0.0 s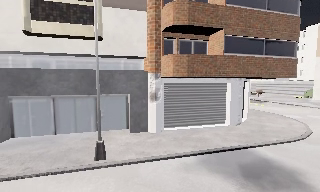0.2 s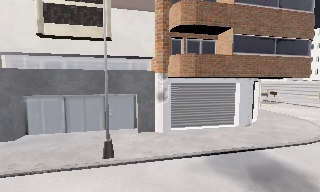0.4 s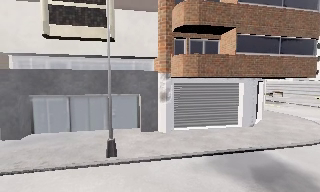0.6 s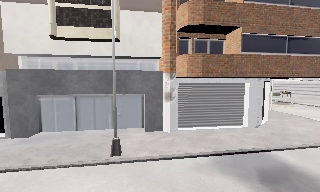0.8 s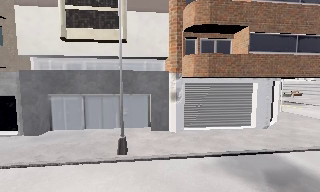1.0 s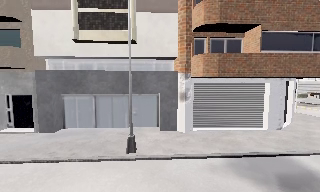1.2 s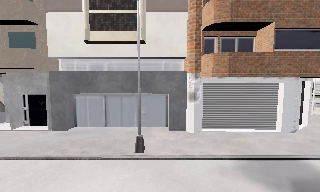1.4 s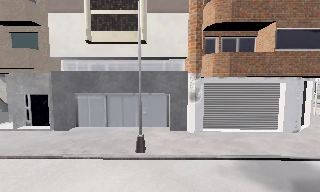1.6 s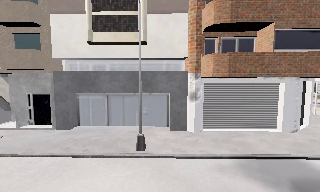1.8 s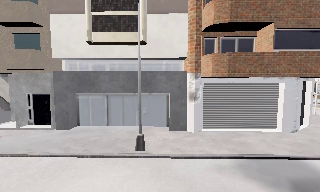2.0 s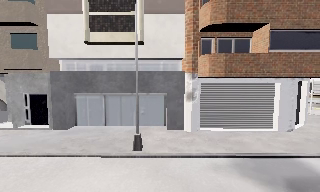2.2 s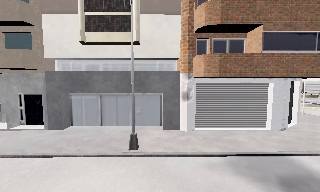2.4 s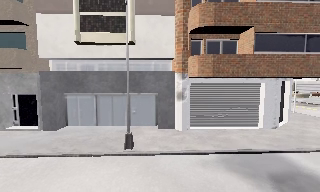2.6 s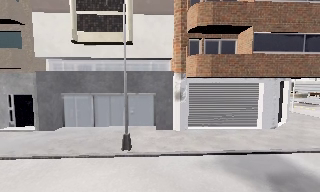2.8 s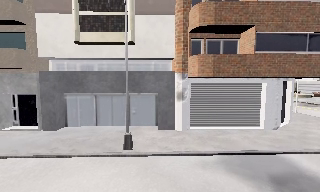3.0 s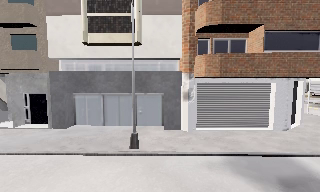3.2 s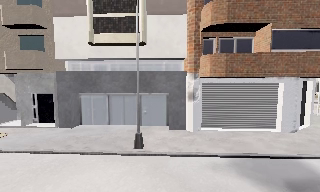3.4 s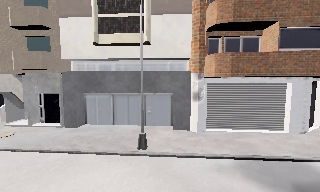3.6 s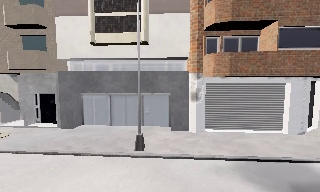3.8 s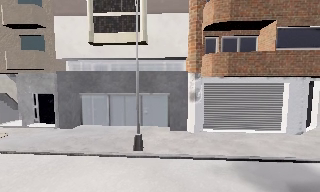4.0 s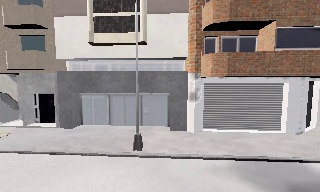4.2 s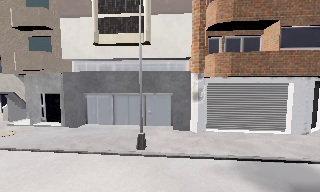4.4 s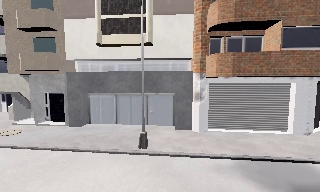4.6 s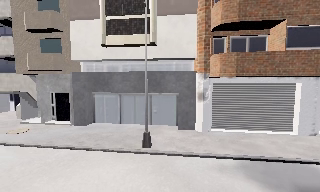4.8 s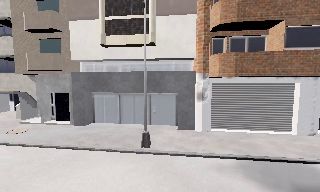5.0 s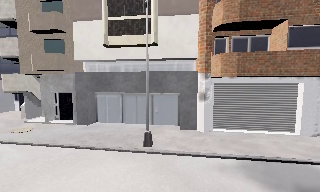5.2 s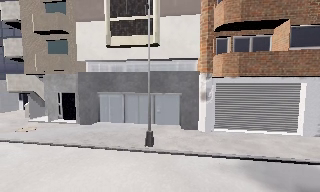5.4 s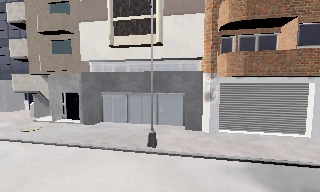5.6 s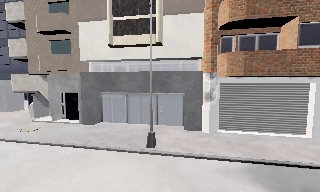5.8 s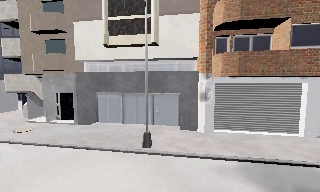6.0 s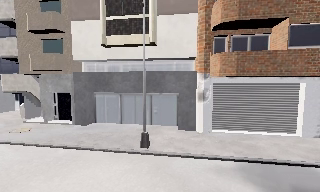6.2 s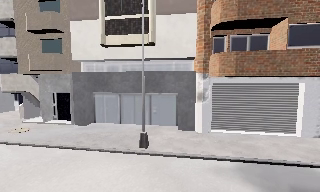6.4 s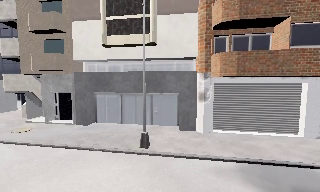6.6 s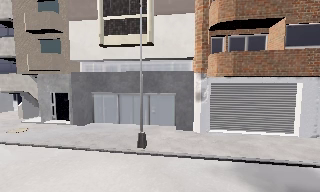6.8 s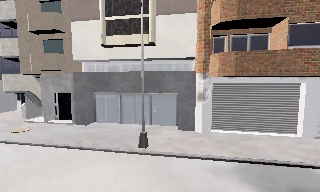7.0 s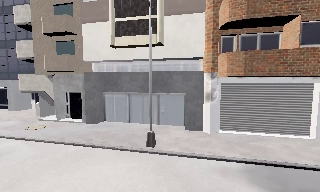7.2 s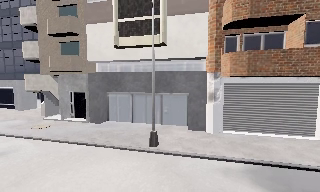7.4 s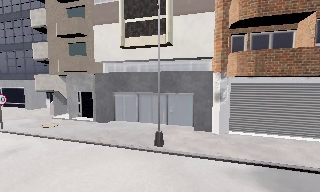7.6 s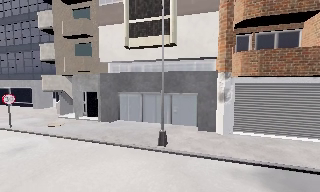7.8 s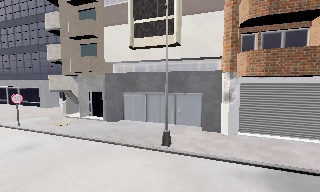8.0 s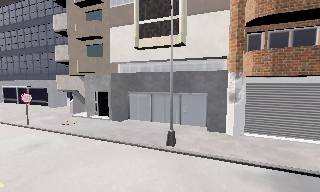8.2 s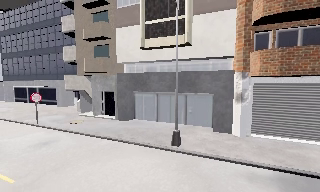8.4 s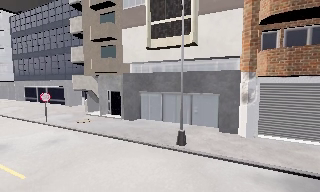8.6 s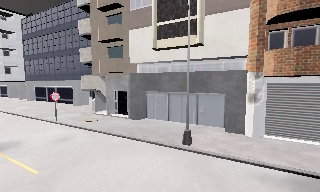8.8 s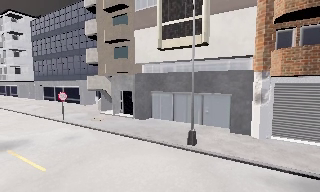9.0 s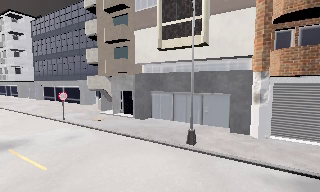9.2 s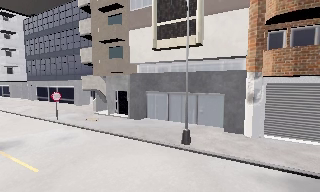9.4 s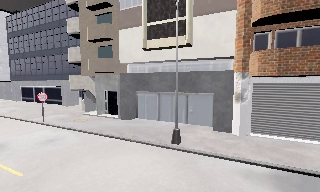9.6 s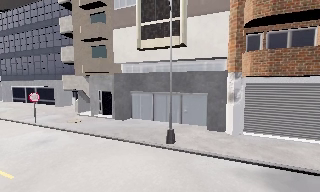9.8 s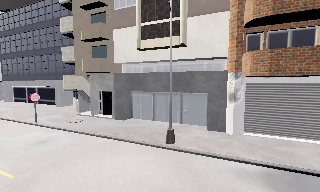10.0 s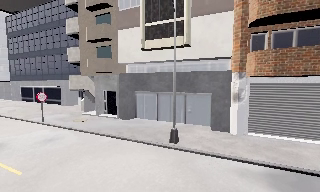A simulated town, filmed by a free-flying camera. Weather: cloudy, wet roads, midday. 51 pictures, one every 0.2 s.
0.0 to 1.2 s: The camera pans to its left, which is counterclockwise from overhead, by about 15 degrees.
1.2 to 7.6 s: The camera pans to its left, which is counterclockwise from overhead, by about 20 degrees. It travels to its right and backward, about 1.5 m.
7.6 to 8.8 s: The camera pans to its left, which is counterclockwise from overhead, by about 10 degrees.
8.8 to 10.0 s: The camera shifts only a little, or ends up much as it began.
The film runs forward here.
